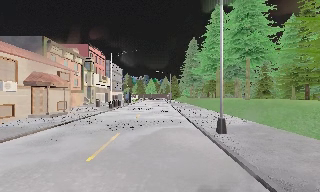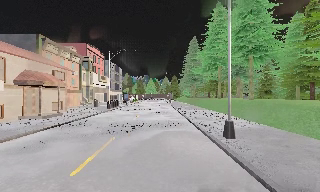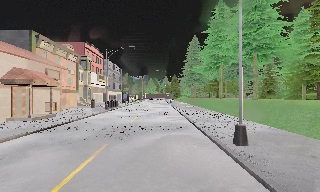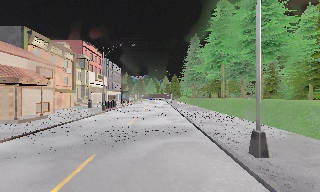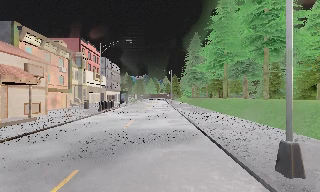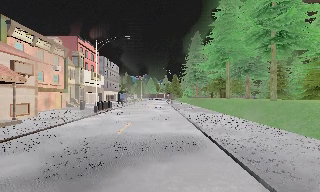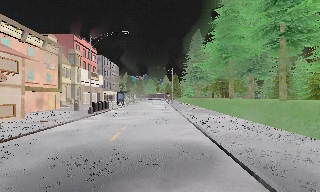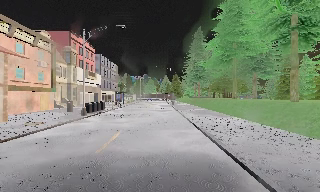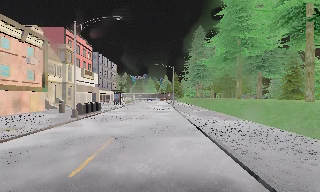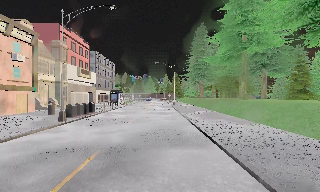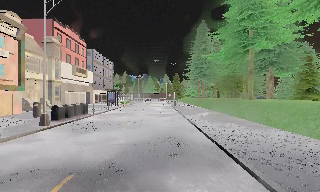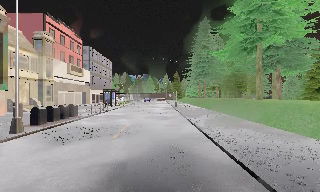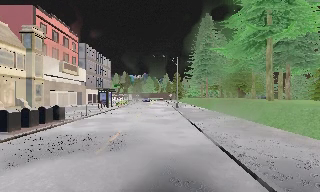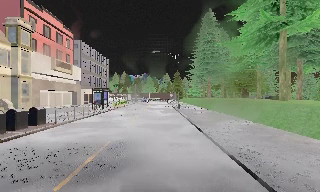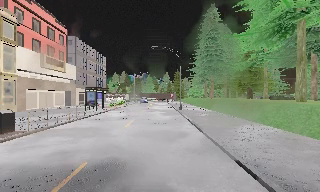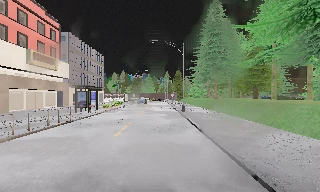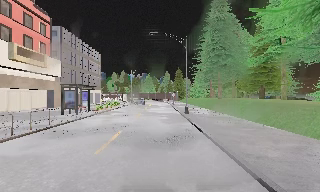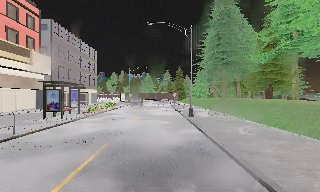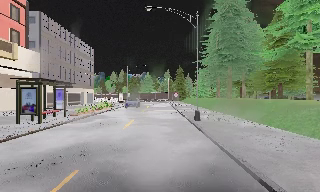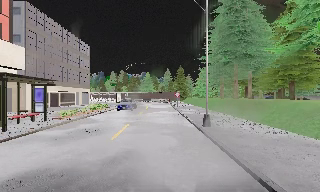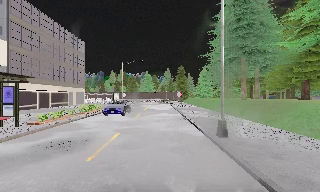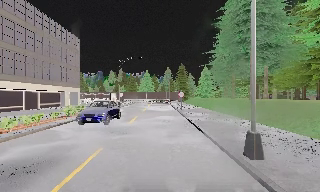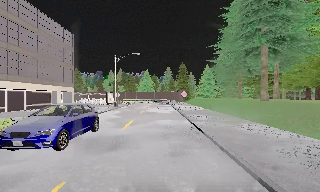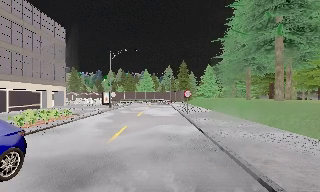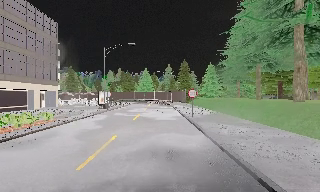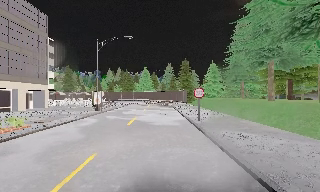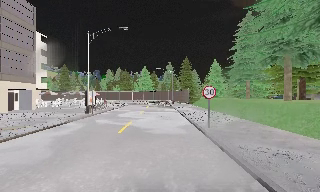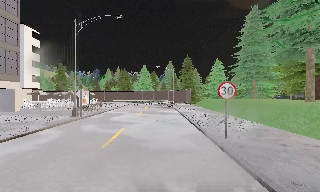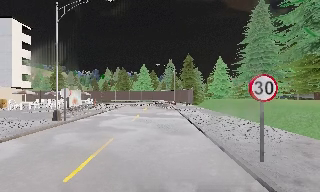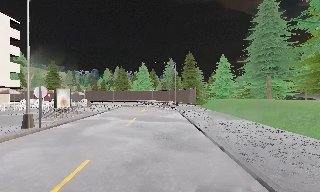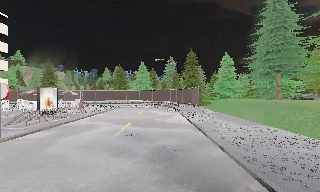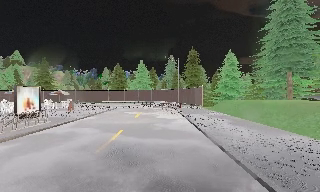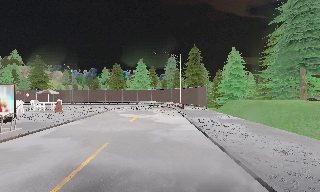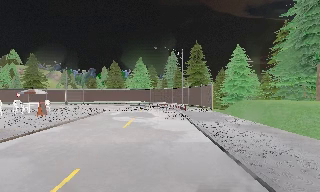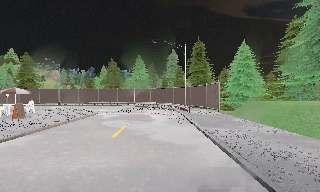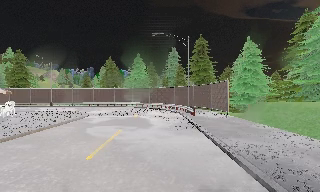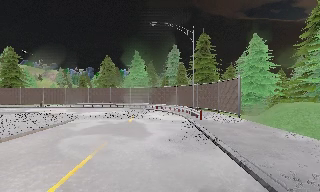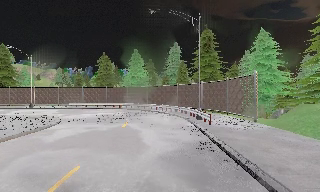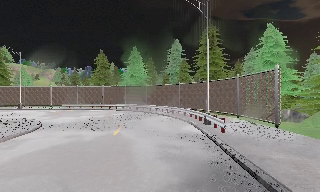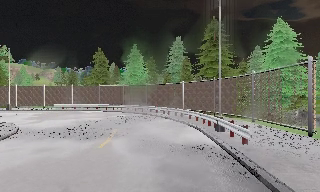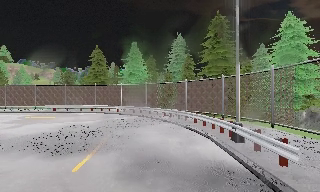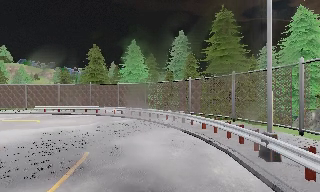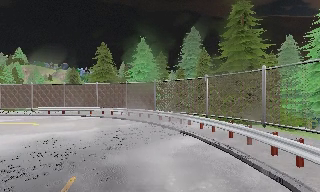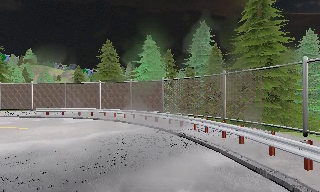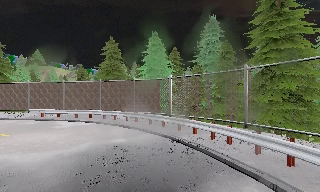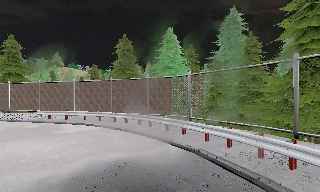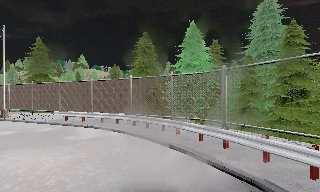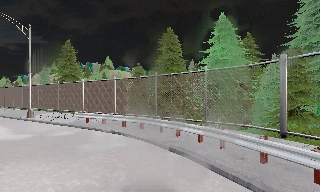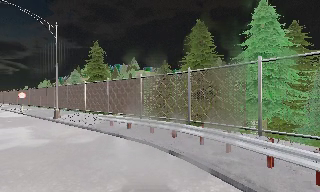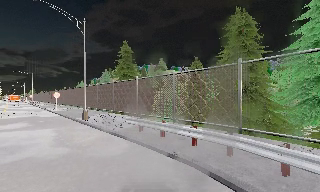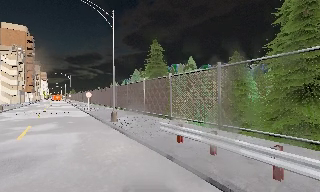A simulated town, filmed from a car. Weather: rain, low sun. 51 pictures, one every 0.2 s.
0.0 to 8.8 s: The camera travels forward, about 80 m, so what stands in front looms larger.
8.8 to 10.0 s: The camera swings to its left by about 50 degrees, and the scene slides to the right. It travels forward, about 11 m.
The film runs forward here.
